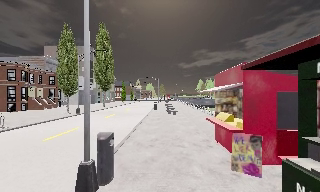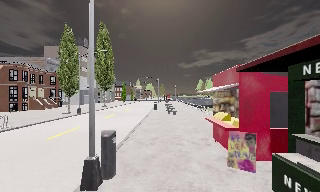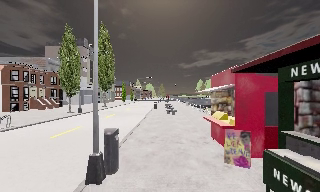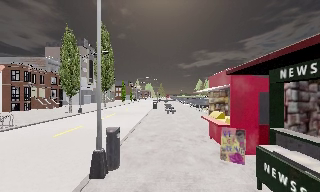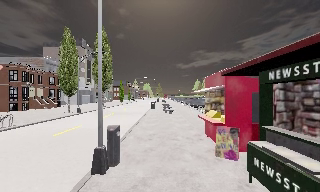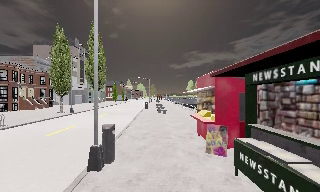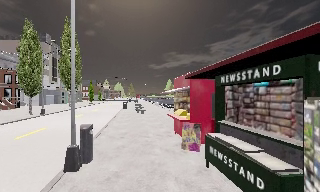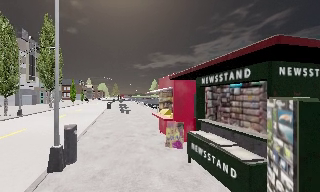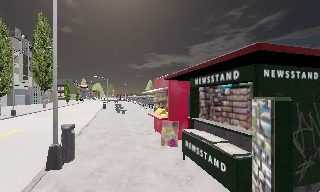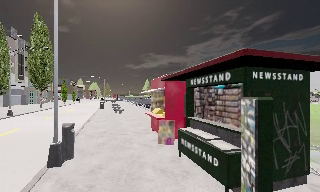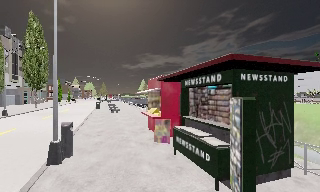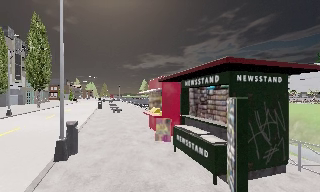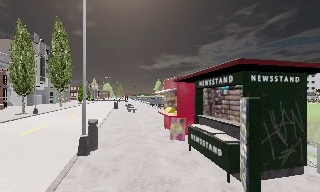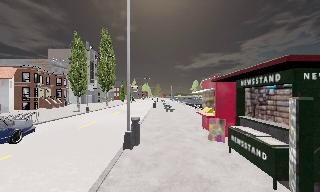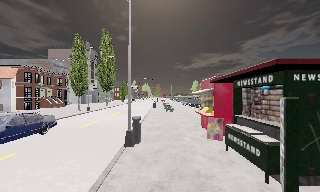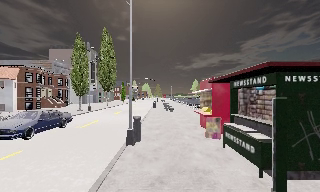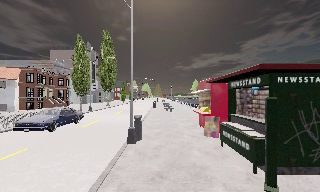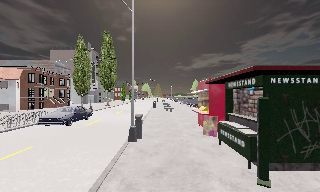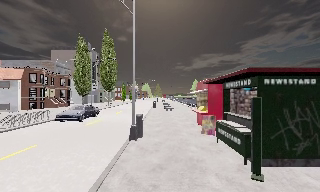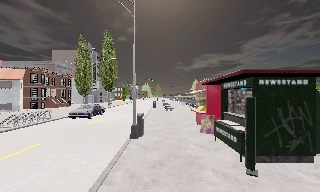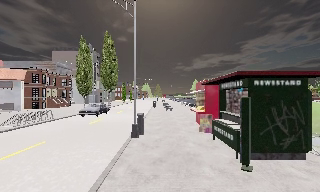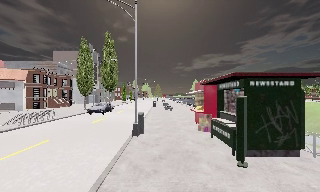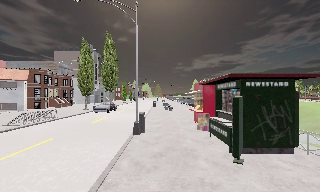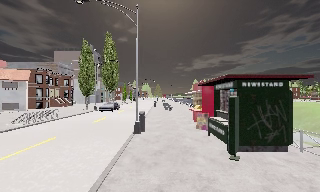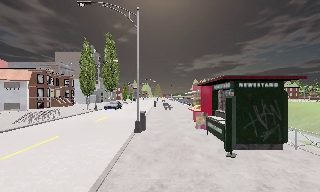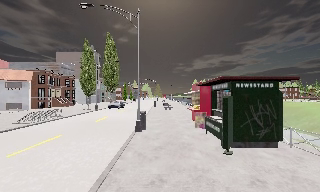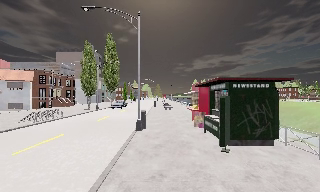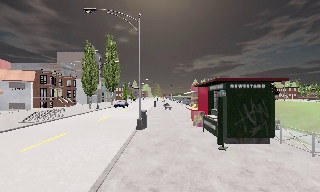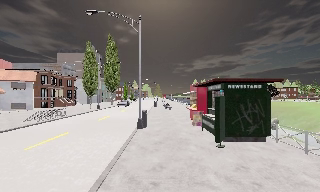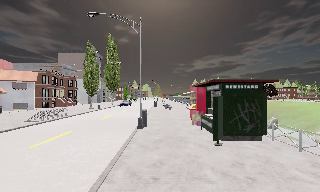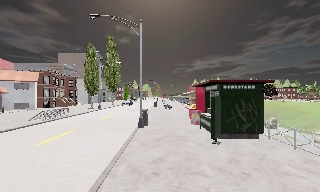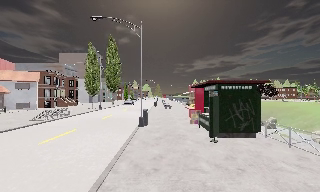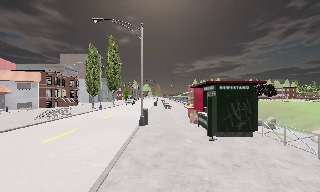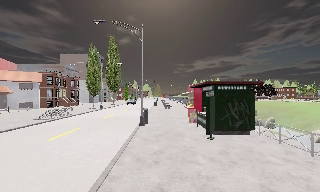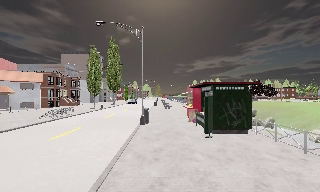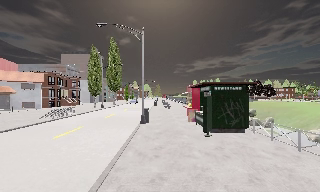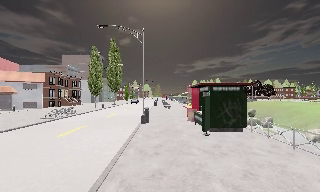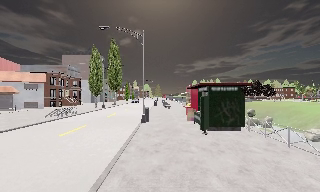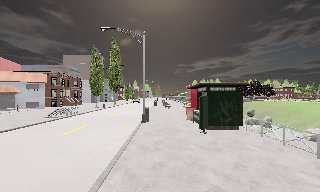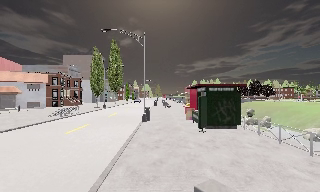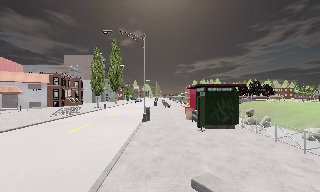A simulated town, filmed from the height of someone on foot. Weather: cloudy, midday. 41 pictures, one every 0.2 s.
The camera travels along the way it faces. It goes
backward.
0.0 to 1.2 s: The camera swings to its right by about 10 degrees, and the scene slides to the left. It travels backward, about 1.5 m, so what stands in front gets smaller.
1.2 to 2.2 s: The camera travels backward, about 1 m, so what stands in front gets smaller.
2.2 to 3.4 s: The scene slides to the right, as the camera pans about 20 degrees to its left. It travels backward, about 1.5 m, so what stands in front gets smaller.
3.4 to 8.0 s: The camera travels backward, about 6 m, so what stands in front gets smaller.
The film runs backward here.
